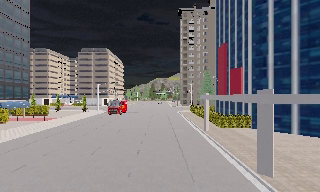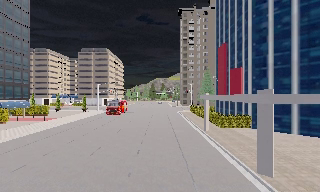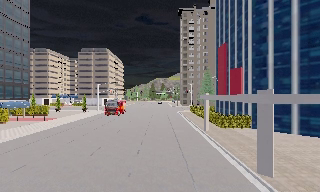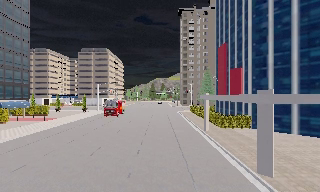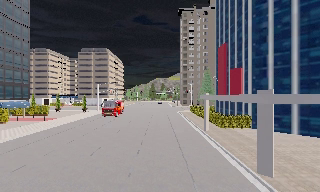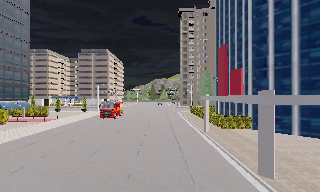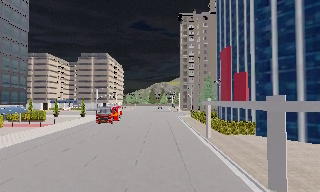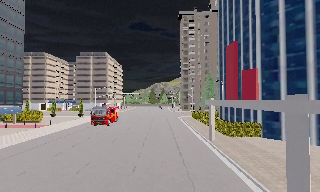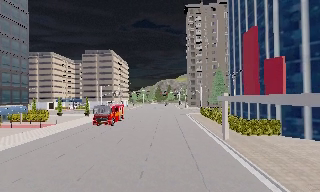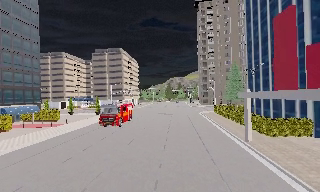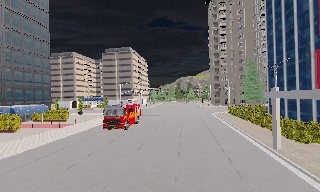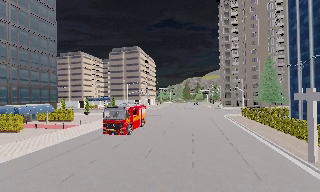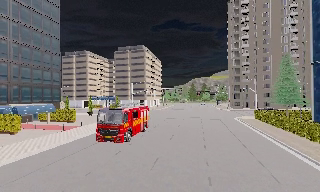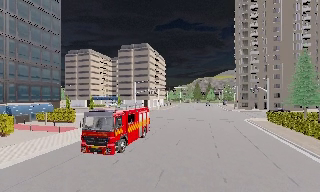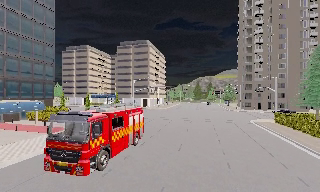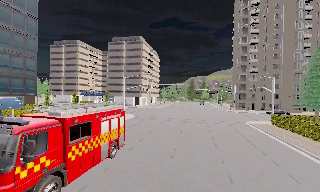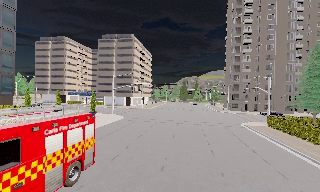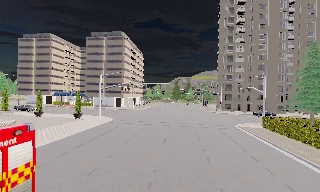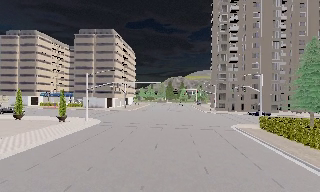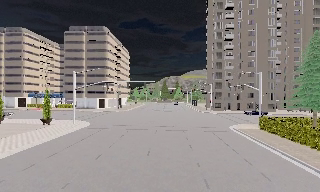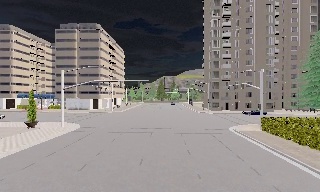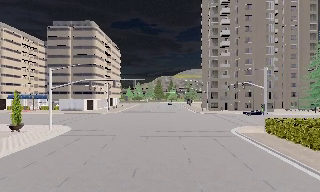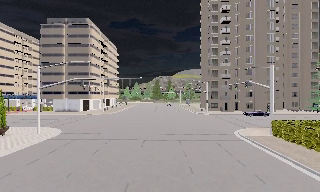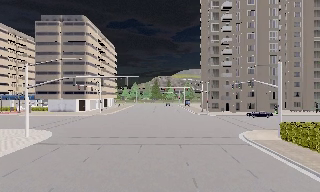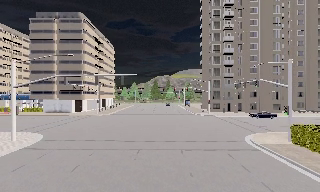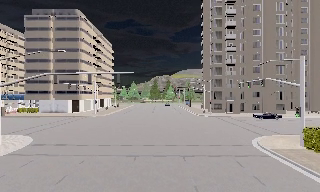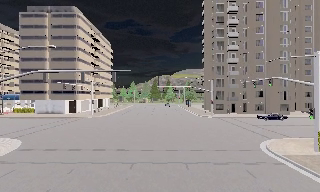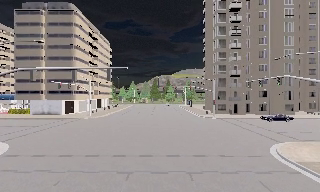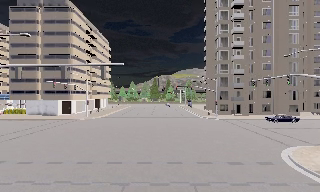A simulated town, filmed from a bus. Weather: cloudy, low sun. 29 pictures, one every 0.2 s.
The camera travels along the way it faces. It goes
forward.
0.0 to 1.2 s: The camera travels forward, about 1 m, so what stands in front looms larger. It gains speed.
1.2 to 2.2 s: The scene slides to the right, as the camera pans about 10 degrees to its left. It travels forward, about 7 m, so what stands in front looms larger.
2.2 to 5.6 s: The camera pans to its right, which is clockwise from overhead, by about 10 degrees. It travels forward, about 25 m, so what stands in front looms larger.
The film runs forward here.
